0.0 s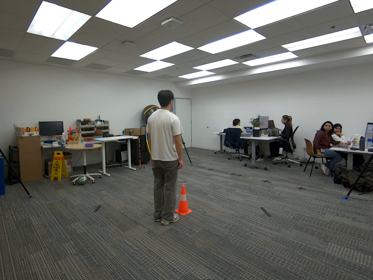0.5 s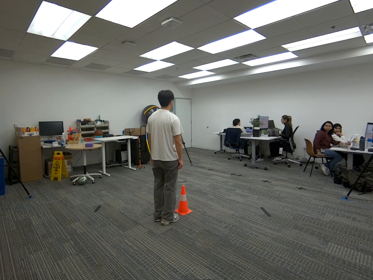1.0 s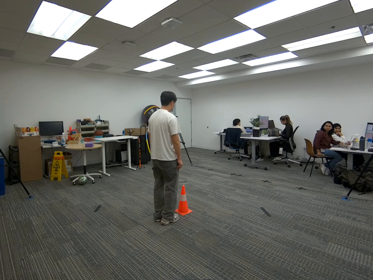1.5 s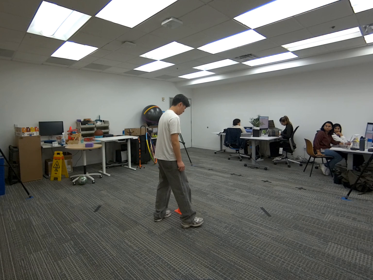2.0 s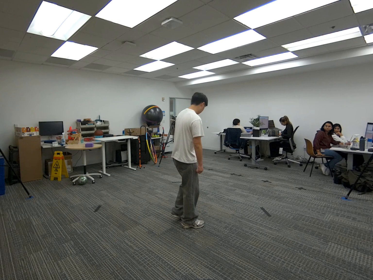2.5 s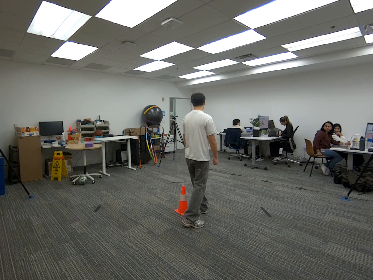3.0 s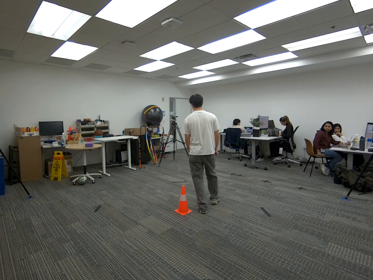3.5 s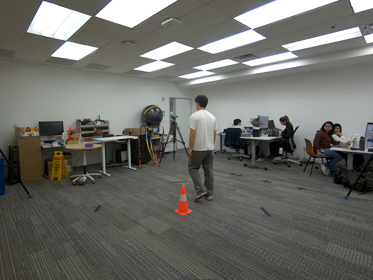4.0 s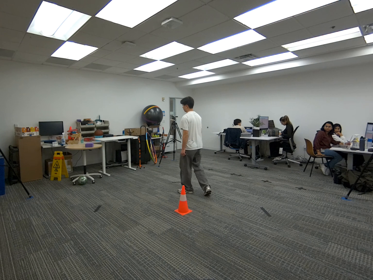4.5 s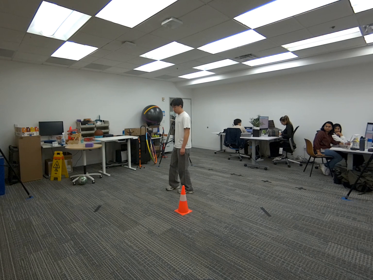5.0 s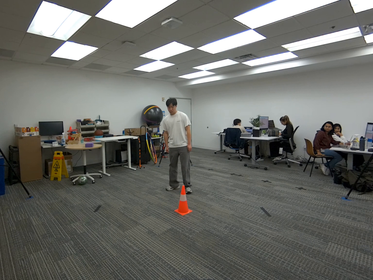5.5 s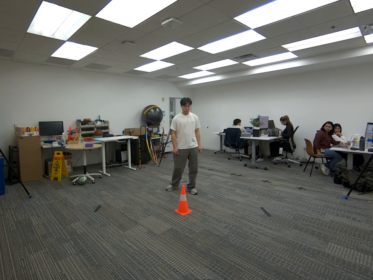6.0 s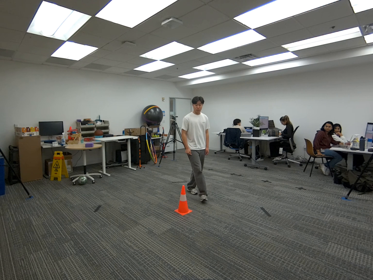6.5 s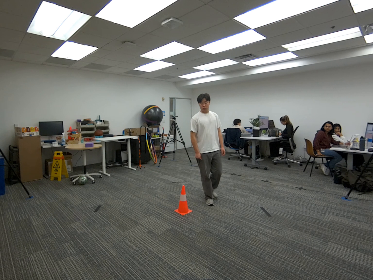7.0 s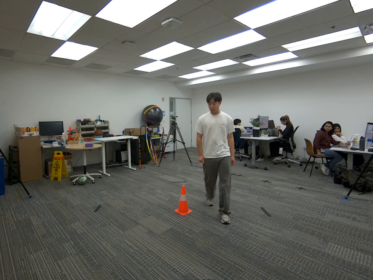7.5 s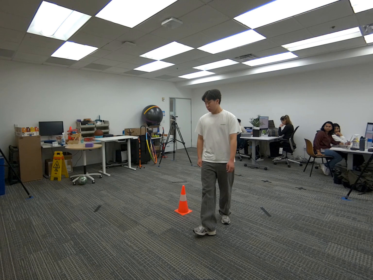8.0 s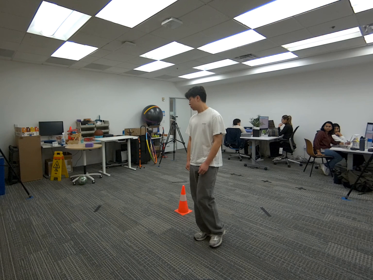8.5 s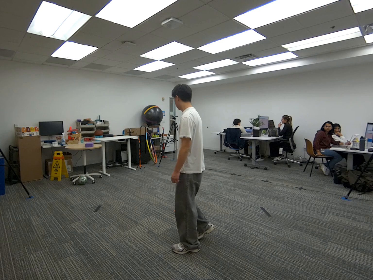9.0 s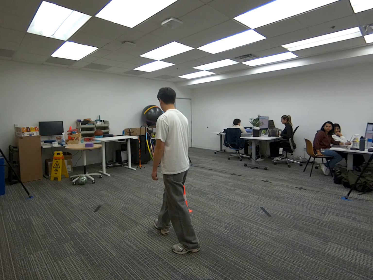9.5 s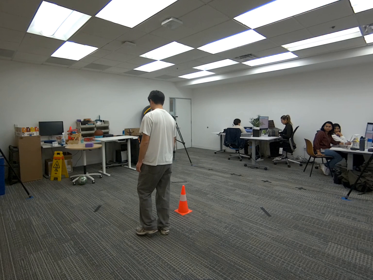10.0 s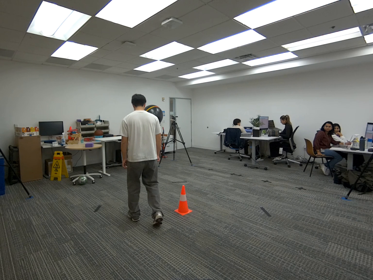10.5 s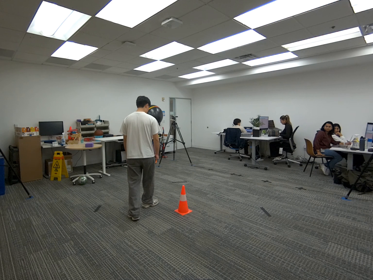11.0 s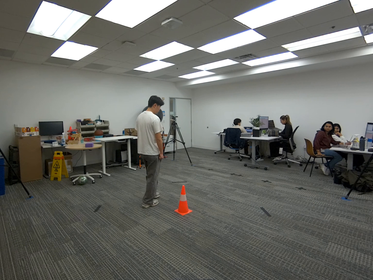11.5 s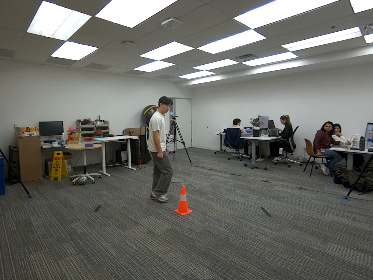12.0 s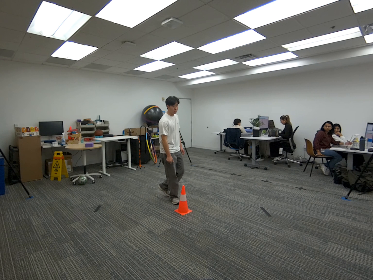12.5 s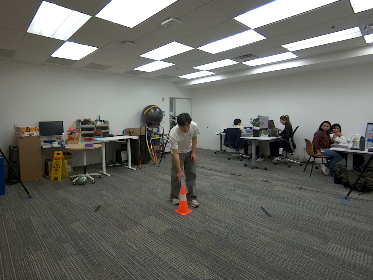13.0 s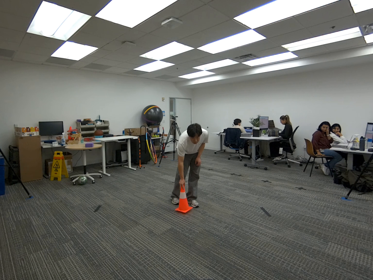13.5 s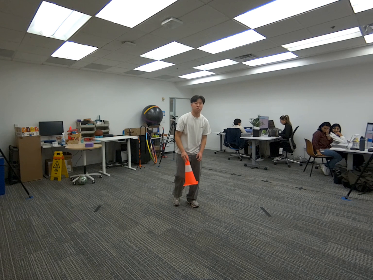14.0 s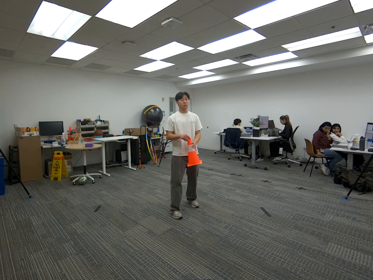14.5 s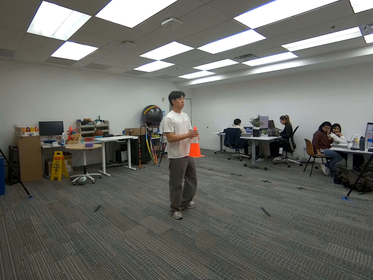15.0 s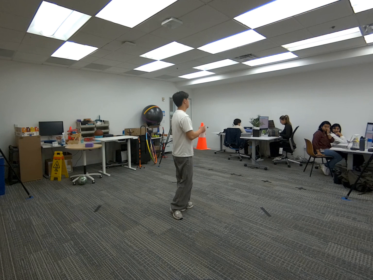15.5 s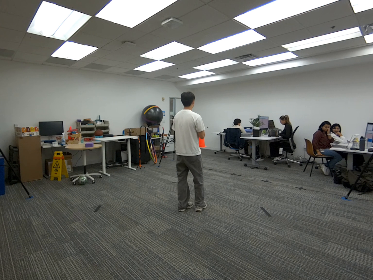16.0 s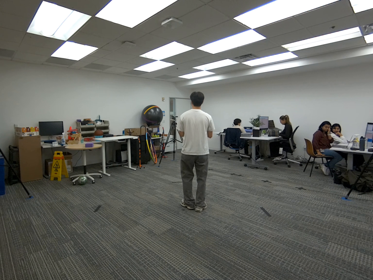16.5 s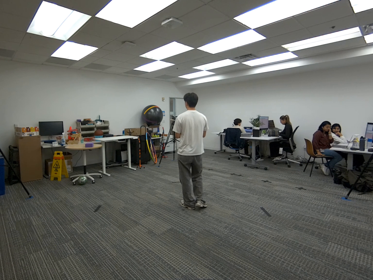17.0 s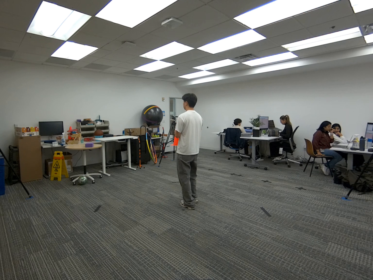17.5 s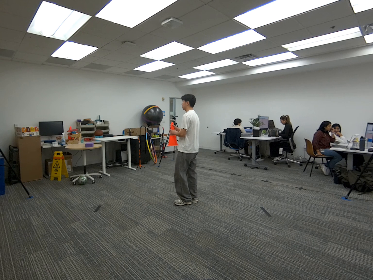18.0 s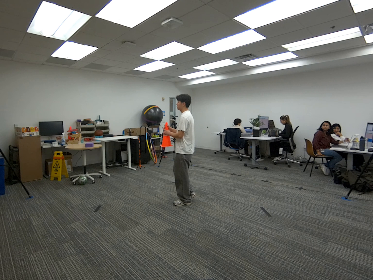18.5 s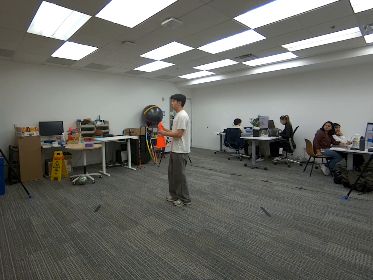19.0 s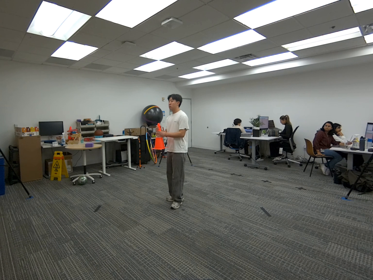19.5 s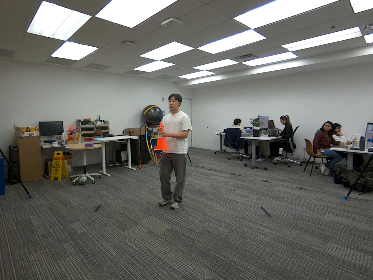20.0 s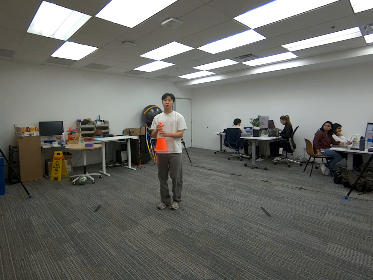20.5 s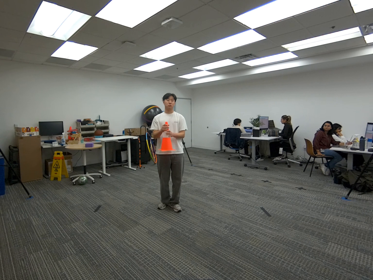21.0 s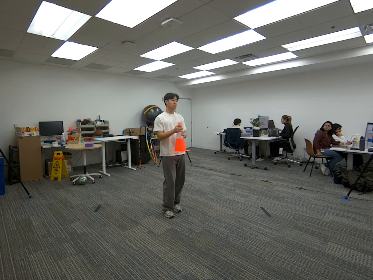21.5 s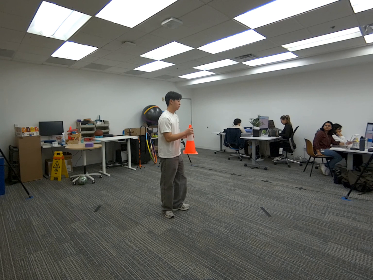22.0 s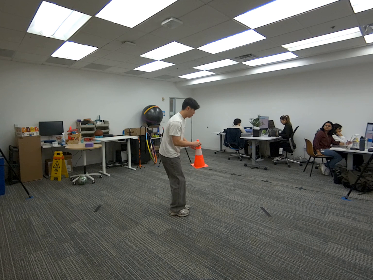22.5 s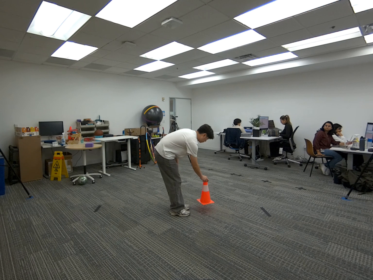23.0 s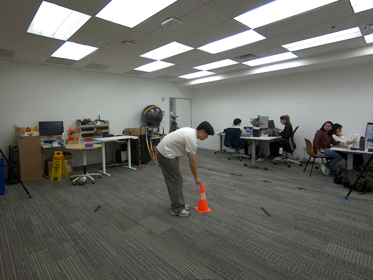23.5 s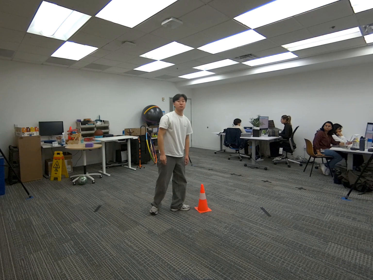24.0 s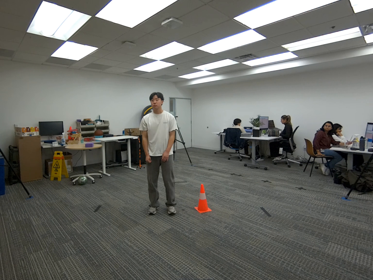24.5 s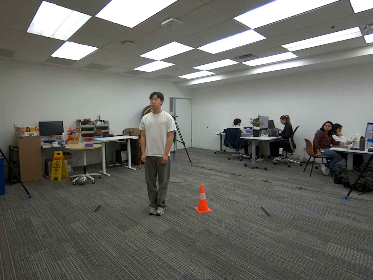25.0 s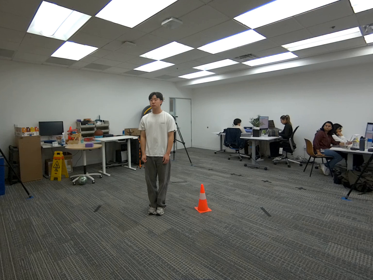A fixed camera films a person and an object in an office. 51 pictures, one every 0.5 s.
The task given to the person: Walk to the traffic cone on the ground, pick up the cone with both hands and rotate the cone around your body. Place cone back on the ground when finish.
